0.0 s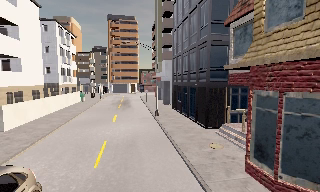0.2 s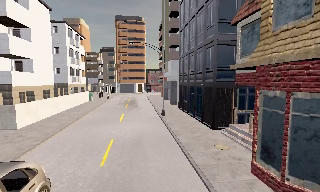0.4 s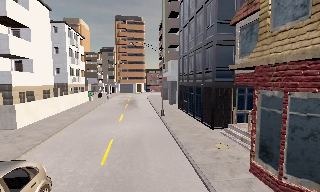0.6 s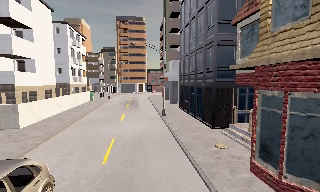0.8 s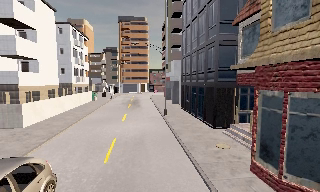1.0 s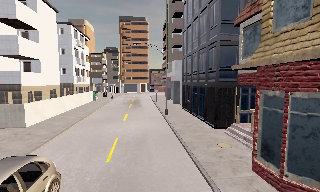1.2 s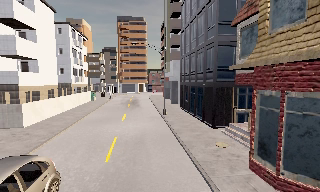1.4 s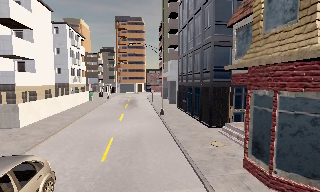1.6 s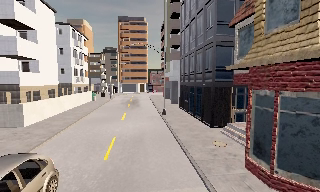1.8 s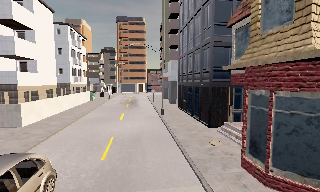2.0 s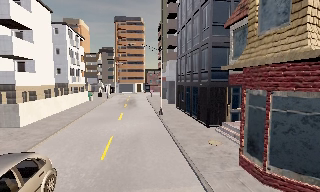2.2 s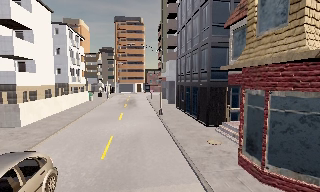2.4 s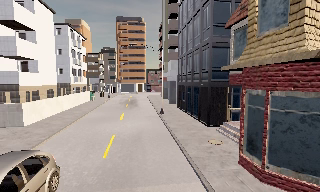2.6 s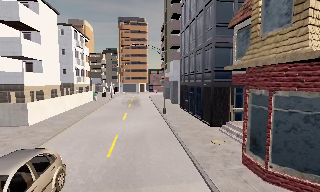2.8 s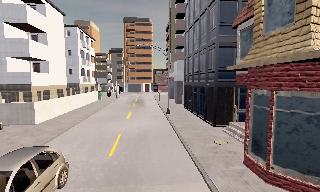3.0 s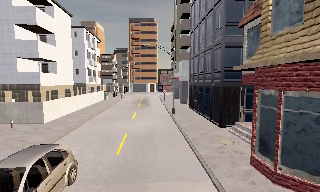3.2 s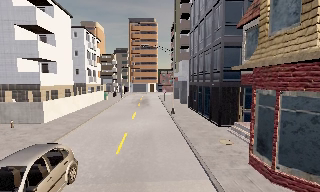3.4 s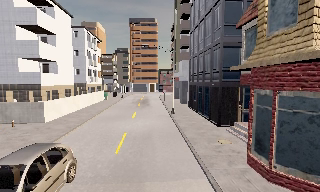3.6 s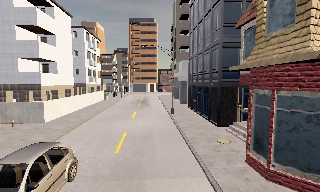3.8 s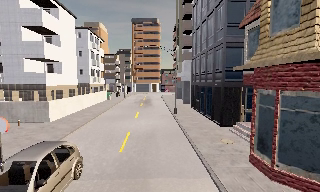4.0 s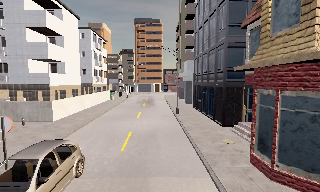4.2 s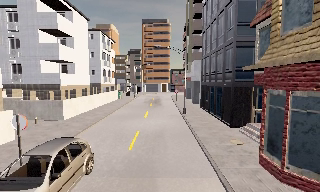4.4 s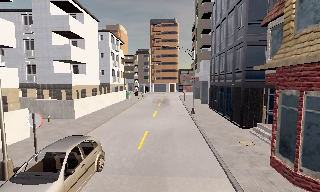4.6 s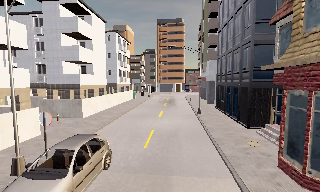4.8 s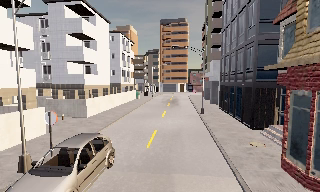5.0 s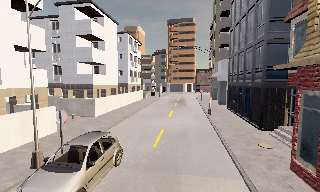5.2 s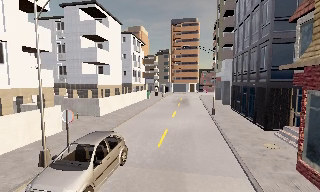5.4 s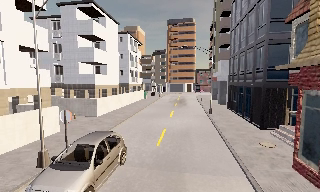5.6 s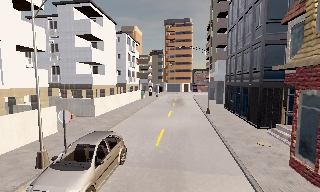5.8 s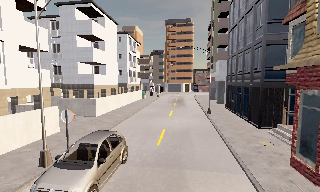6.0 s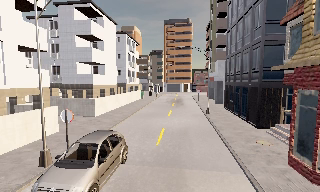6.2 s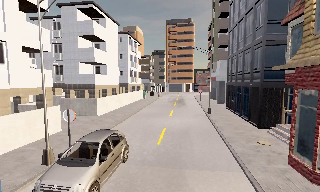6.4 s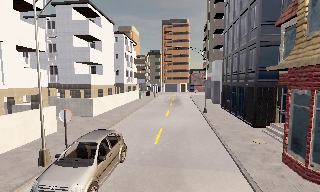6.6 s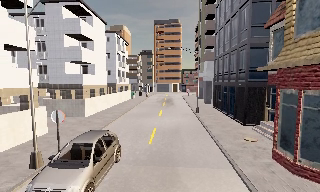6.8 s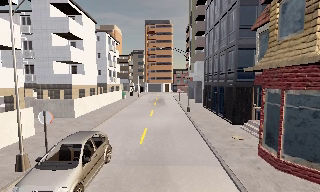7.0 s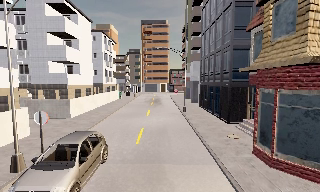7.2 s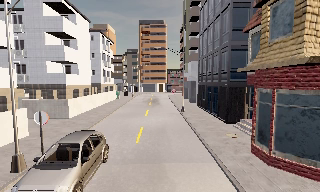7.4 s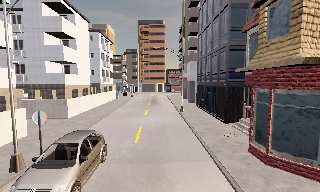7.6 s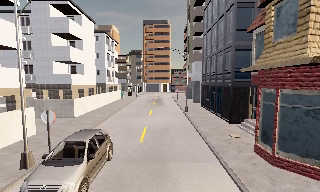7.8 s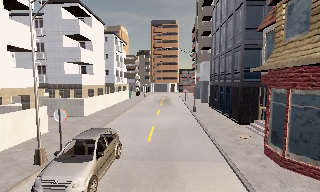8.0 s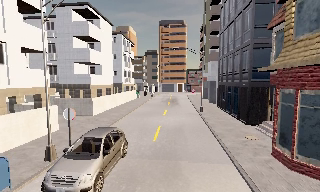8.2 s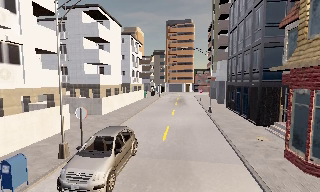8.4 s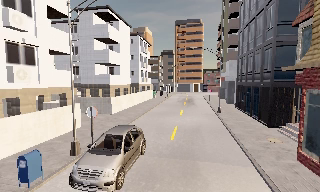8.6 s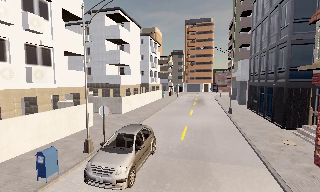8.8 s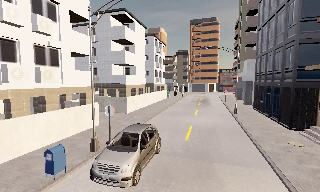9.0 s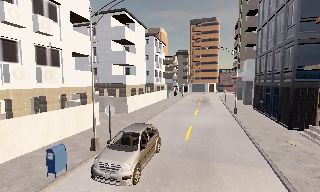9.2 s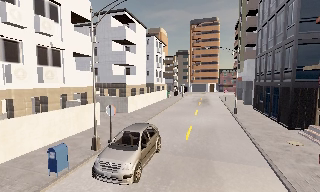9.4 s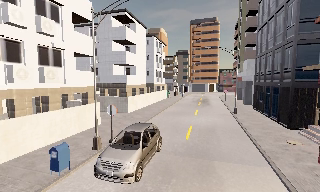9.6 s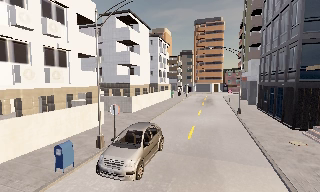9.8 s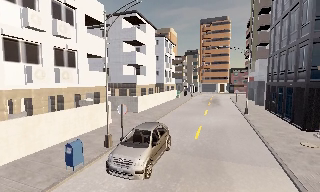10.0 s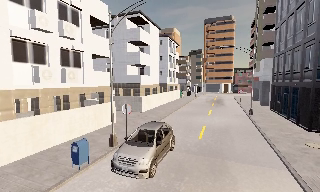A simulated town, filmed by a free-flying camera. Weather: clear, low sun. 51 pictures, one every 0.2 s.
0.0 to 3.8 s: The camera travels backward, about 1.5 m, so what stands in front gets smaller.
3.8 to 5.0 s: The camera swings to its left by about 10 degrees, and the scene slides to the right.
5.0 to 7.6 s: The camera travels backward and to its left, about 1 m, so what stands in front gets smaller.
7.6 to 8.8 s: The scene slides to the right, as the camera pans about 15 degrees to its left.
8.8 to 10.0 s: The camera shifts only a little, or ends up much as it began.
The film runs backward here.
